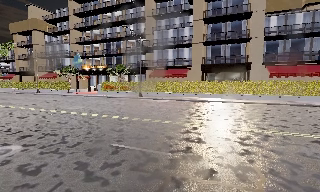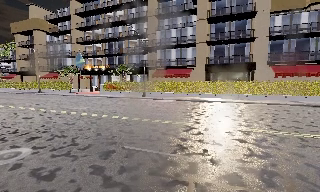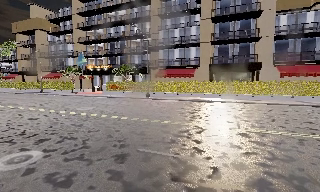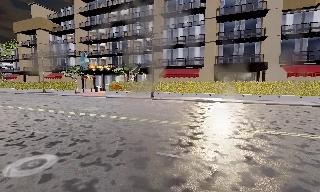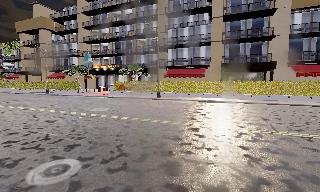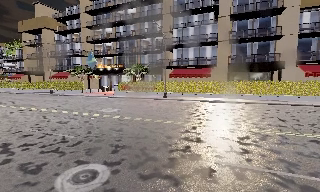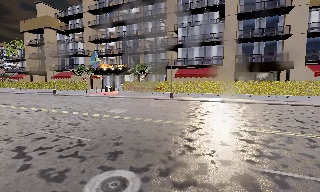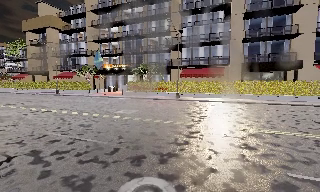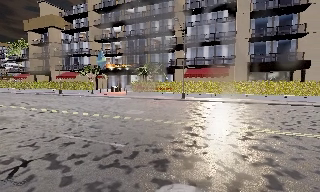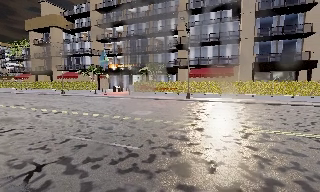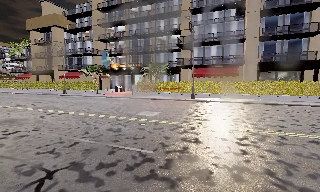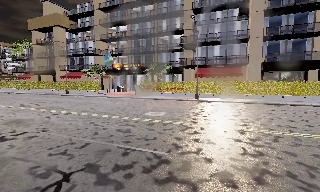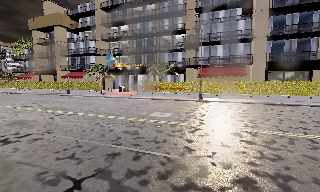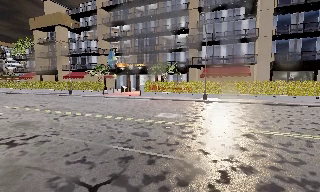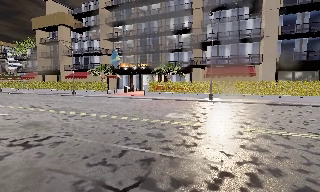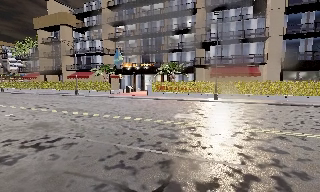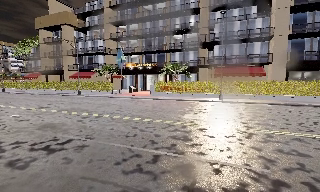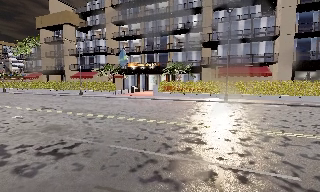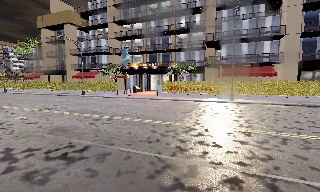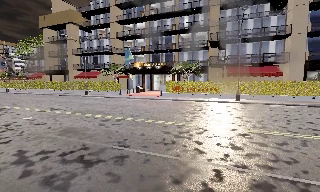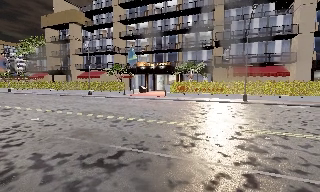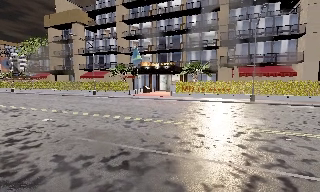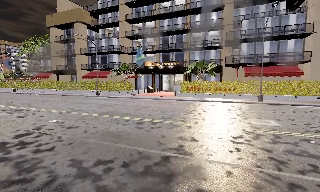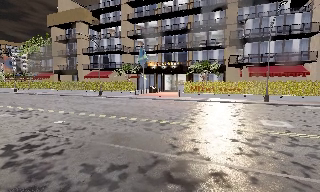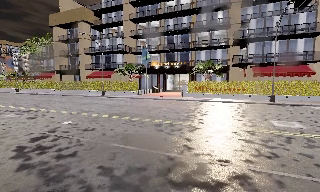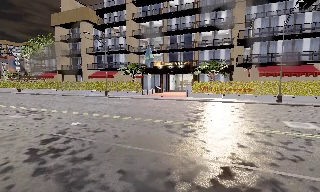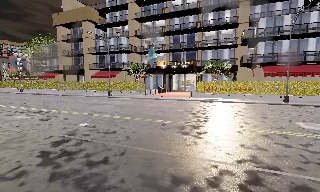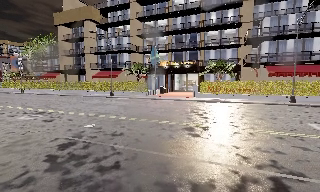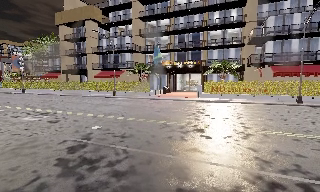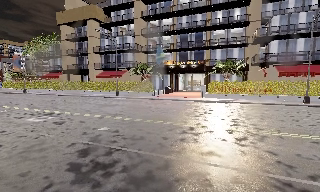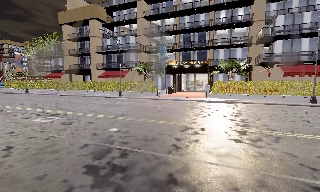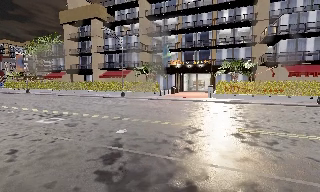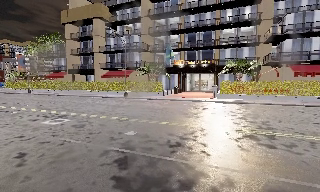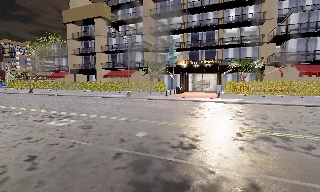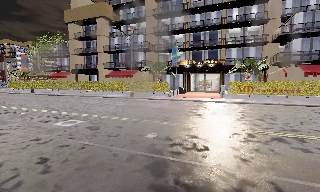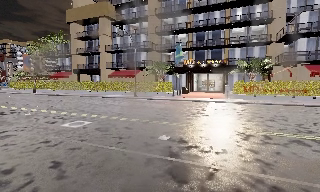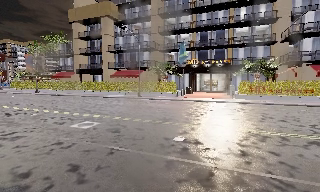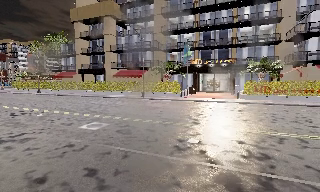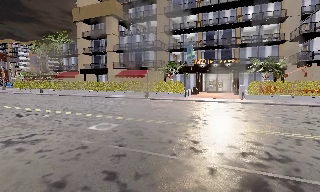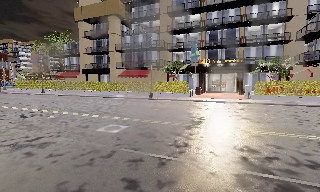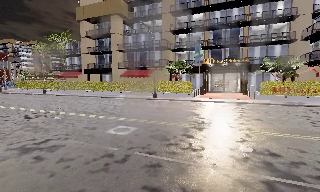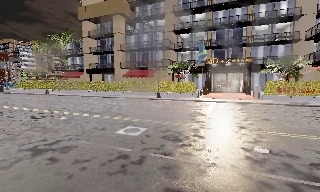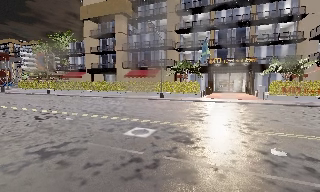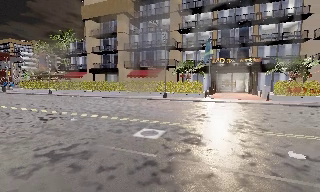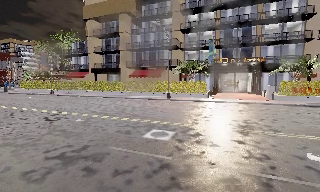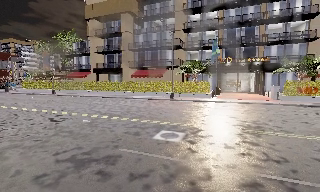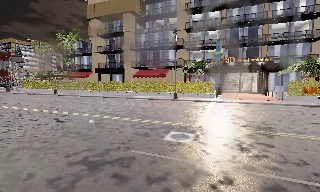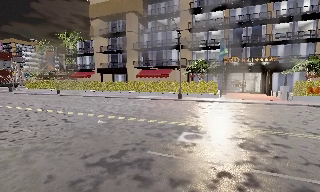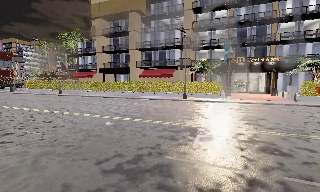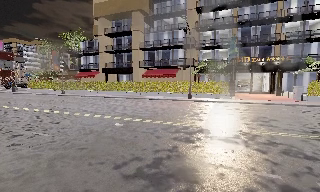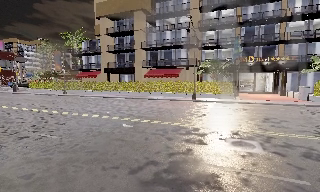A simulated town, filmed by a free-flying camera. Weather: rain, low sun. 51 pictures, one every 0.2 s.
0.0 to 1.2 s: The camera travels to its left, about 4 m, so close, fixed things drift to the right.
1.2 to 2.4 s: The camera travels to its left and forward, about 3.5 m, so close, fixed things drift to the right. It loses speed.
2.4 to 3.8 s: The camera travels to its left and forward, about 3.5 m, so close, fixed things drift to the right.
3.8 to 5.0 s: The camera travels to its left, about 3.5 m, so close, fixed things drift to the right.
5.0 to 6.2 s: The camera travels to its left and forward, about 3 m, so close, fixed things drift to the right.
6.2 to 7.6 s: The camera travels to its left, about 3.5 m, so close, fixed things drift to the right.
7.6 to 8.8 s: The camera travels to its left and forward, about 3 m, so close, fixed things drift to the right.
8.8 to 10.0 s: The camera travels to its left, about 3 m, so close, fixed things drift to the right.
The film runs backward here.
